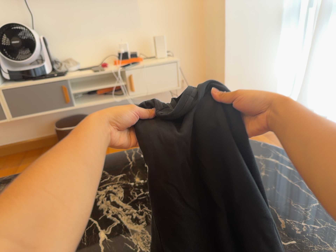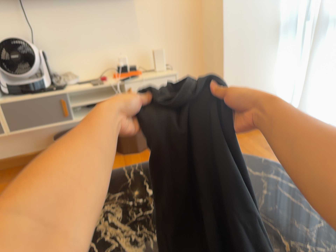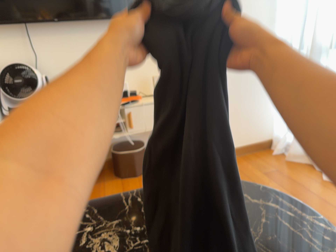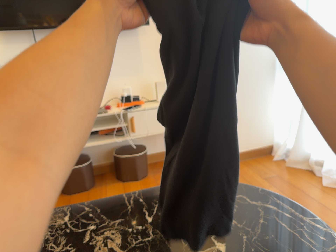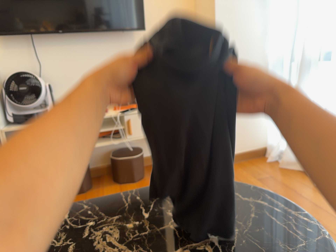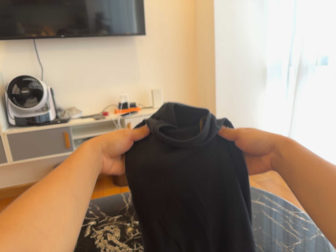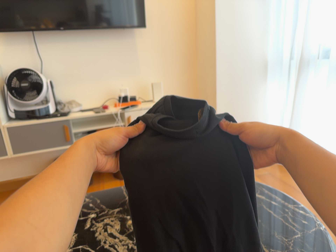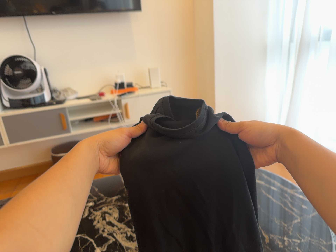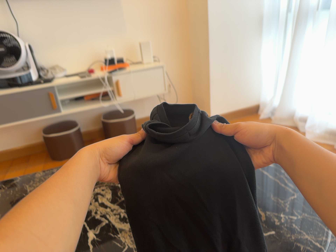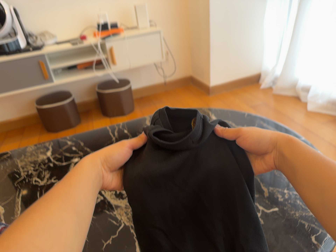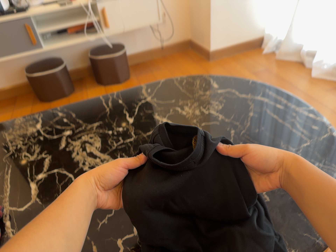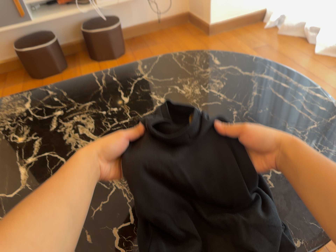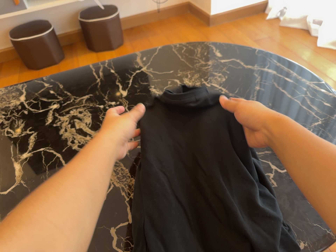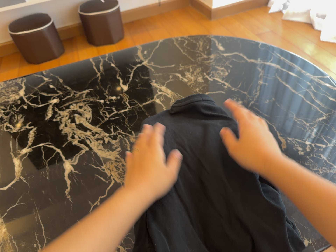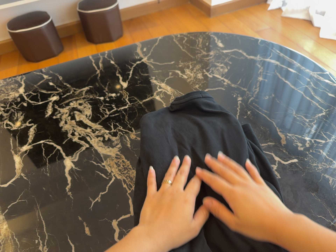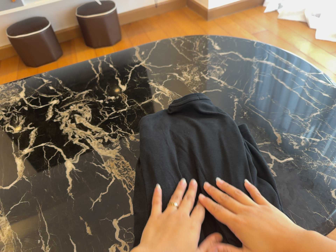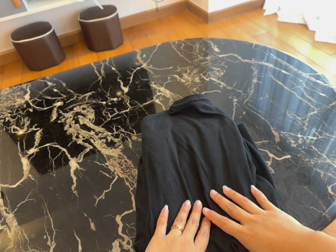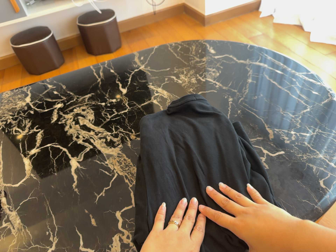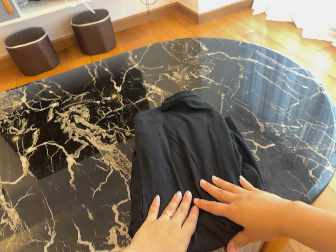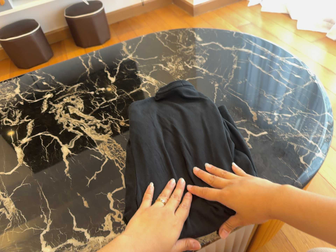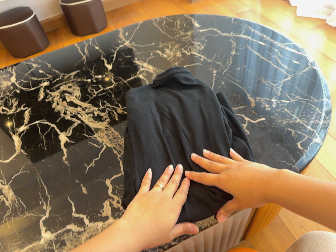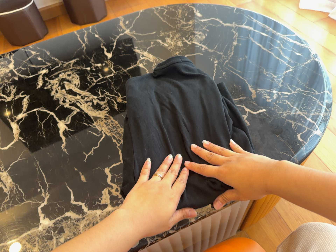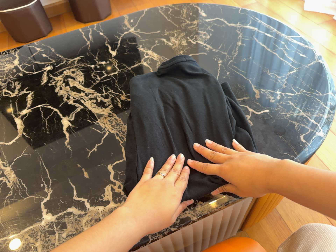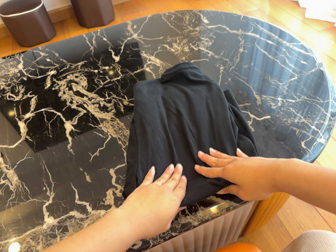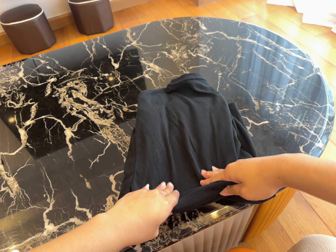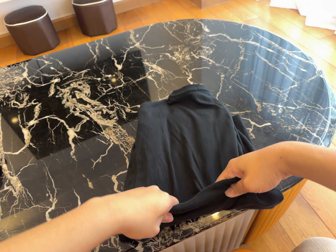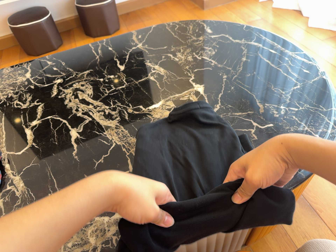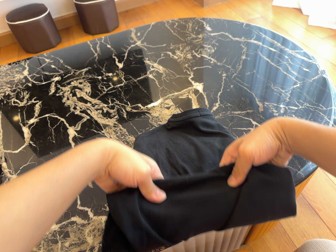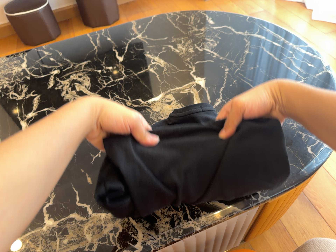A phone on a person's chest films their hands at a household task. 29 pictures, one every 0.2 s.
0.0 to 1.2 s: The camera travels backward, about 9 cm, so what stands in front gets smaller. Its aim tips toward the top of its view by about 10 degrees, and the scene shifts downward.
1.2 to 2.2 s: The camera travels forward, about 22 cm, so what stands in front looms larger. Its aim tips toward the bottom of its view by about 30 degrees, and the scene shifts upward.
2.2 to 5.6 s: The camera shifts only a little, or ends up much as it began.
The film runs forward here.
